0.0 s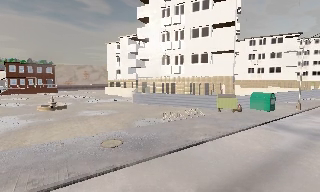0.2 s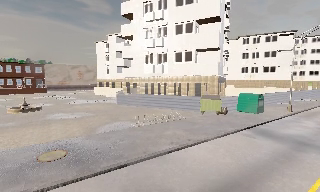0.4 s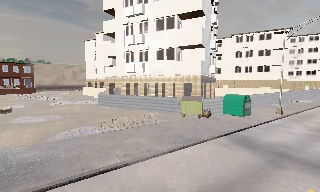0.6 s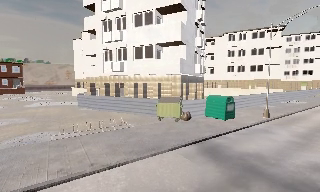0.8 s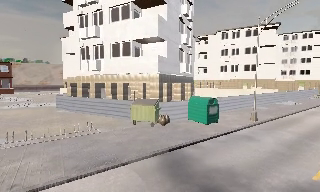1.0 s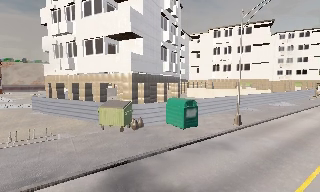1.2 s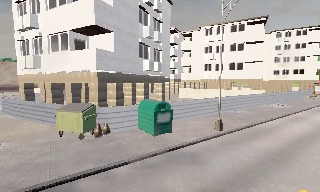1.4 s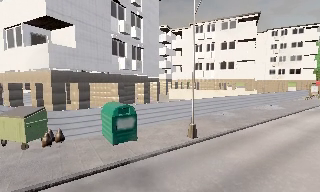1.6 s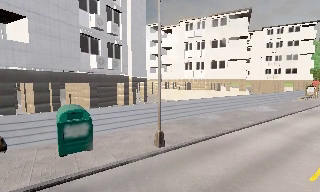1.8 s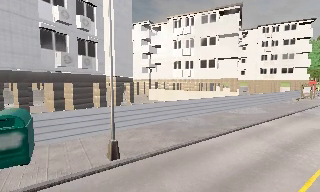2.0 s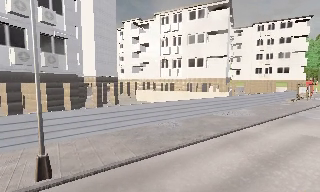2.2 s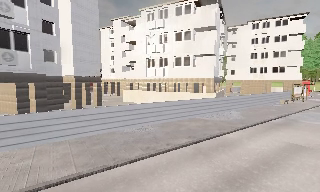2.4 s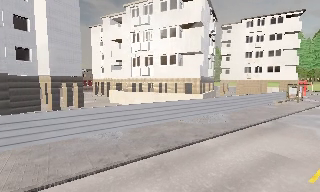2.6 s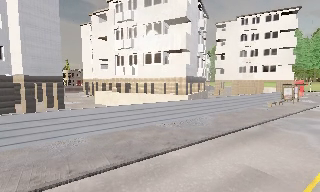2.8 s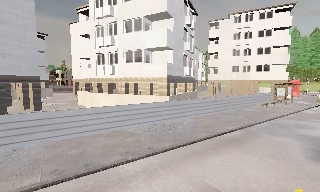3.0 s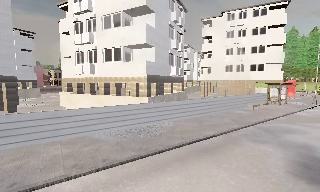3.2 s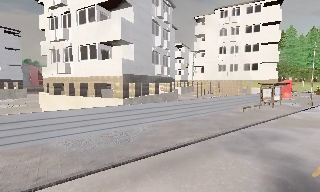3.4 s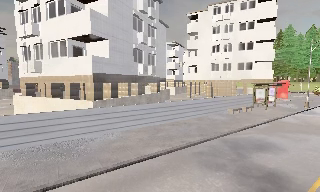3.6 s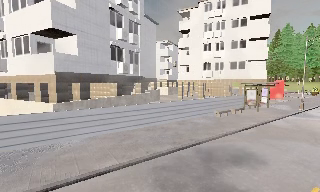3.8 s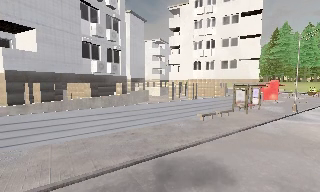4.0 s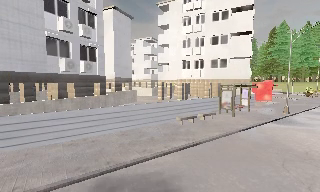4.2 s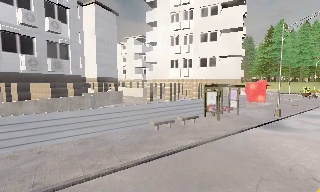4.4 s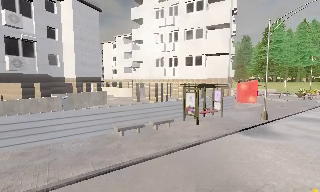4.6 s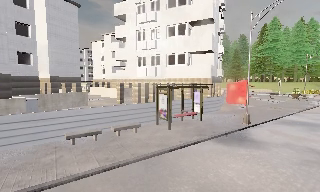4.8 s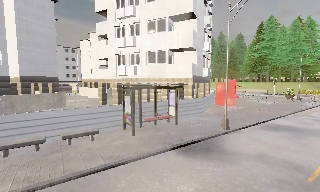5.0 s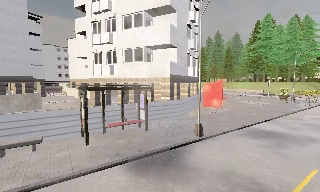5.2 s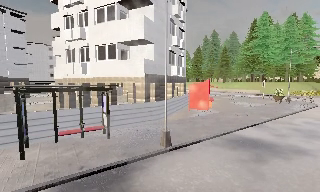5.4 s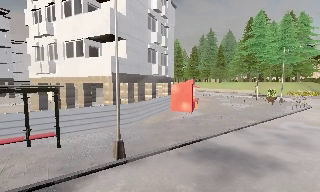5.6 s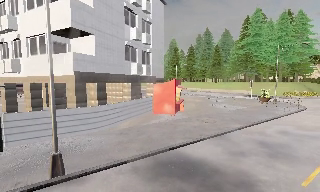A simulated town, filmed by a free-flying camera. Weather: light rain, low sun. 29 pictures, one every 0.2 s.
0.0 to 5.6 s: The camera travels to its right and forward, about 60 m, so close, fixed things drift to the left.
The film runs forward here.
